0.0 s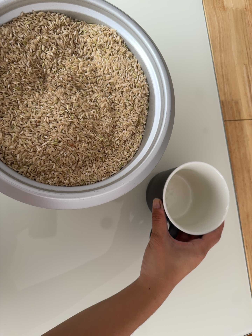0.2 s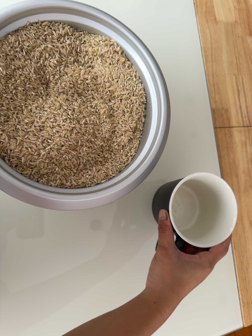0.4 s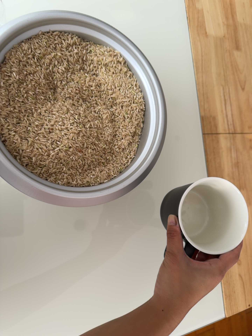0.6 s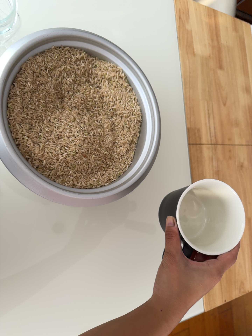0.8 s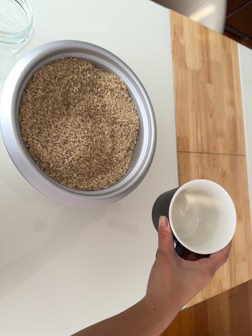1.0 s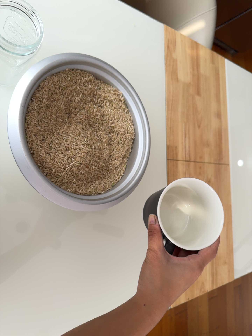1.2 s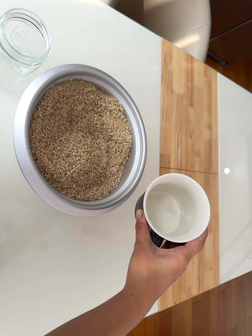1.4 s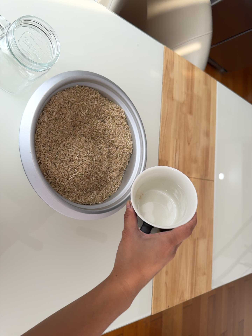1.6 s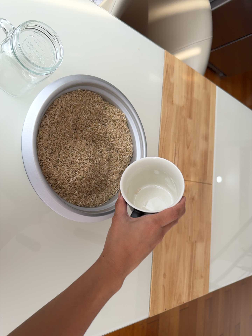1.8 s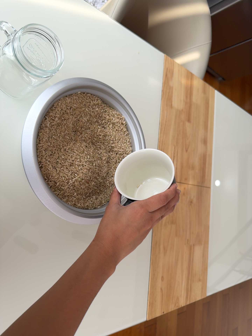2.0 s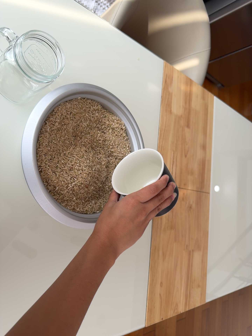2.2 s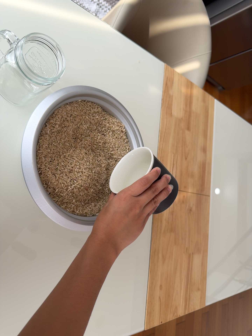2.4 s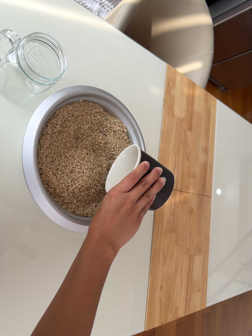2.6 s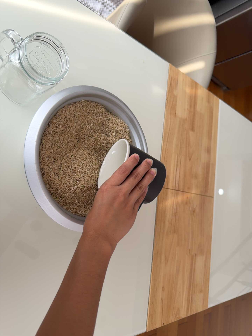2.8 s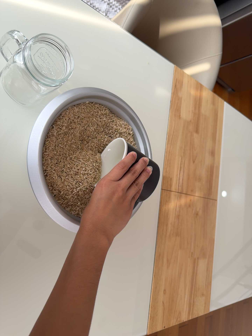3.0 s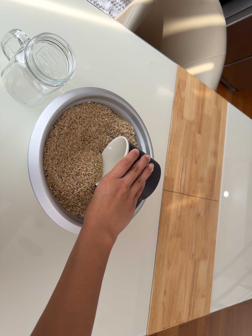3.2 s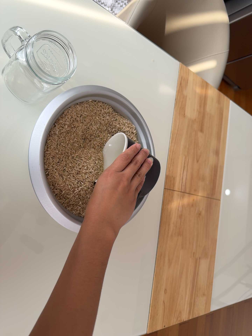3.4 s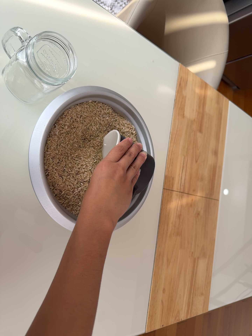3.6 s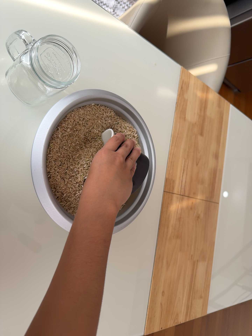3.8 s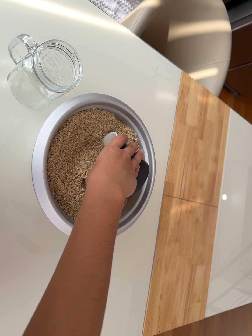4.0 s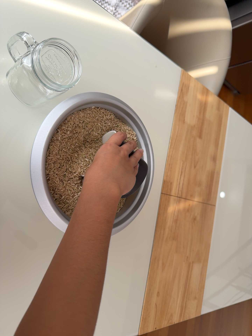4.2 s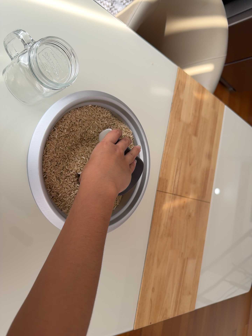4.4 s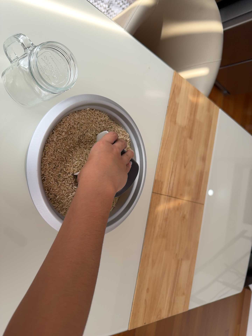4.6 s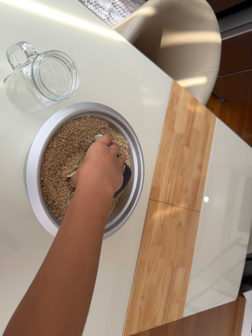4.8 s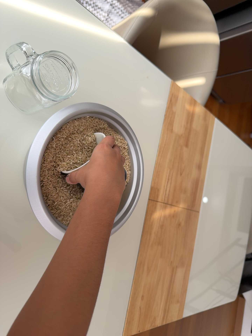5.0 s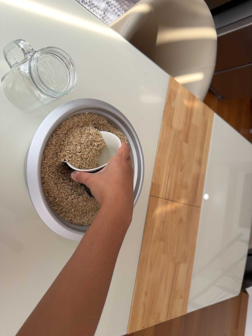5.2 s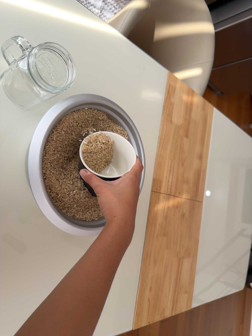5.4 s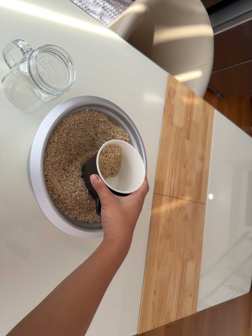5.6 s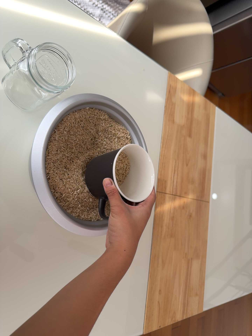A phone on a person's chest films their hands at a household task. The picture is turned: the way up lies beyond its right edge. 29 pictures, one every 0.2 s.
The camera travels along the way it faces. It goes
backward.
0.0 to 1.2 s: The camera pans to its right by about 20 degrees. It travels backward and to its left, about 20 cm, so what stands in front gets smaller. It rolls about its line of sight by about 10 degrees, and the scene rotates clockwise.
1.2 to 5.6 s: The camera shifts only a little, or ends up much as it began.
The film runs forward here.
